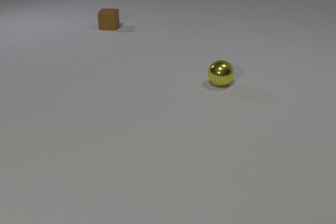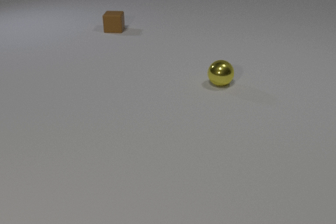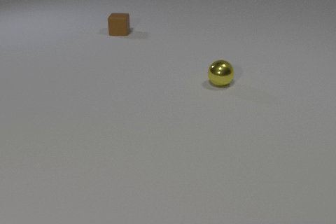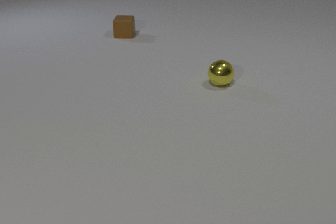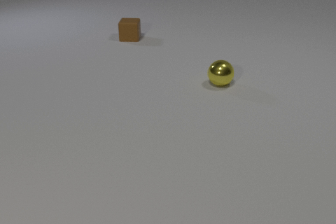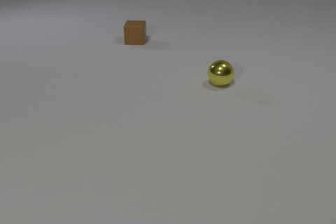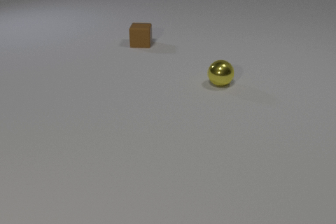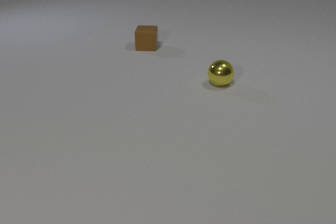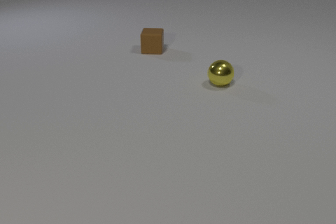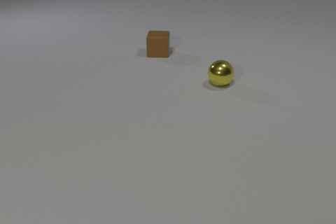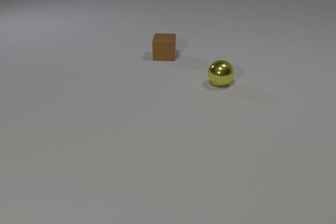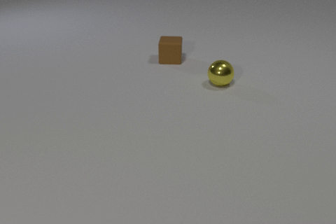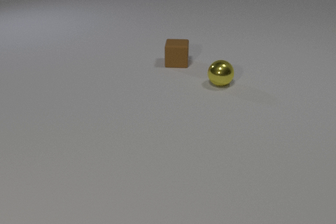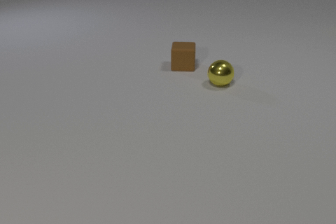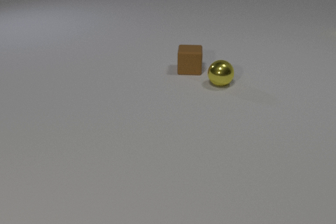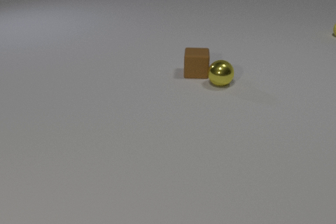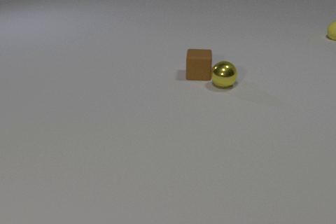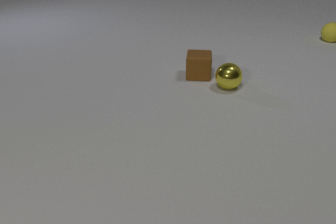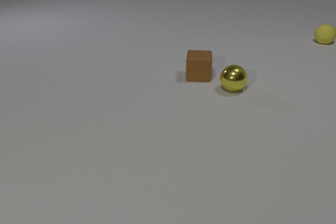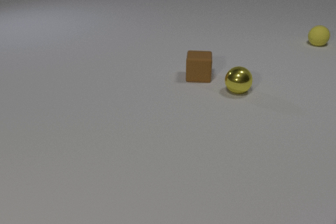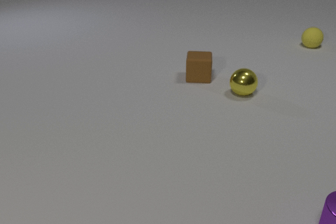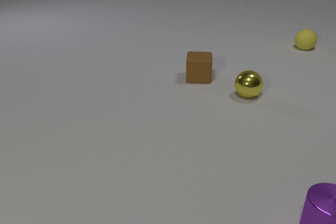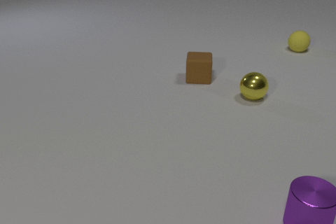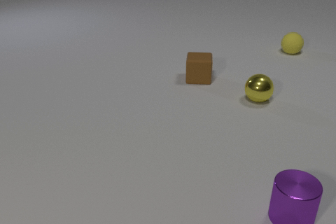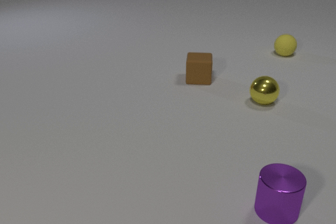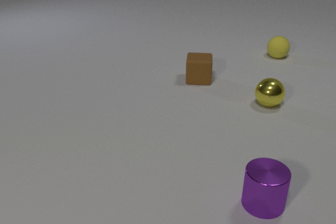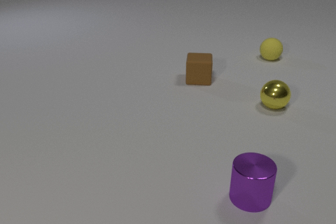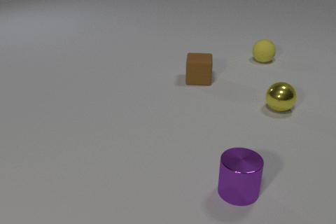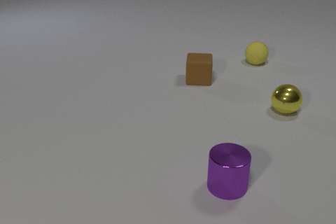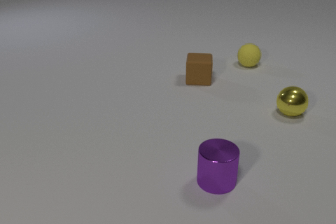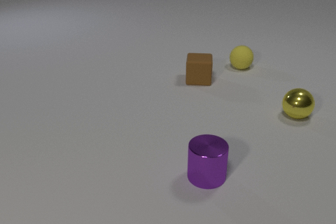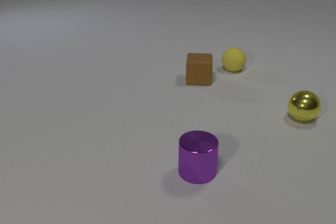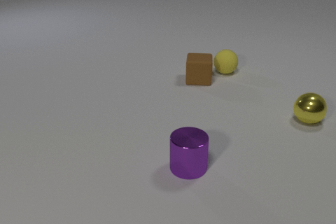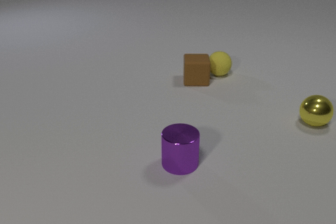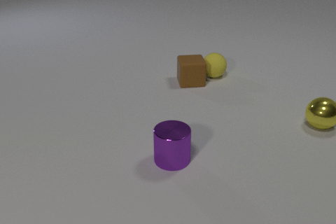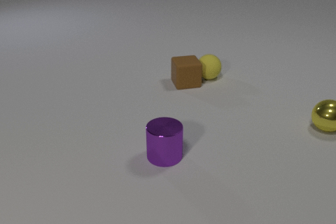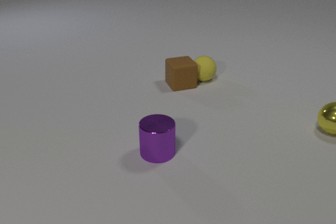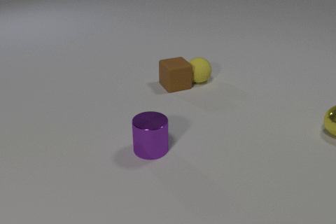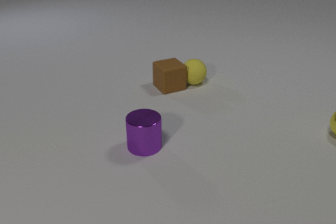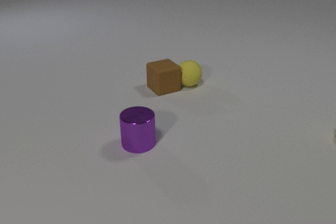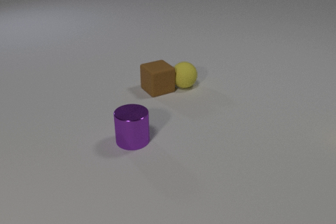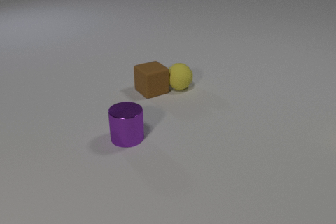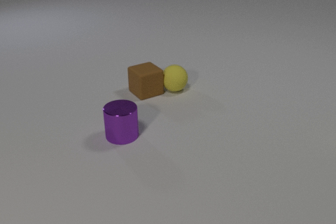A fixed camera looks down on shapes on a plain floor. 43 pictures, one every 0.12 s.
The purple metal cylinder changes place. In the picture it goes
to the left.
The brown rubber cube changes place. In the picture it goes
toward the camera.
0.00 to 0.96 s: The brown rubber cube slides toward the camera and to the right.
0.96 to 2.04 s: The brown rubber cube slides toward the camera and to the right. The yellow metal sphere rolls to the right and toward the camera. The yellow rubber sphere comes in at the right edge, rolls toward the camera and to the left. The brown rubber cube and the yellow metal sphere collide.
2.04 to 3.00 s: The brown rubber cube slides toward the camera. The yellow metal sphere rolls to the right and toward the camera. The yellow rubber sphere rolls toward the camera and to the left. The purple metal cylinder comes in at the right edge, slides to the left.
3.00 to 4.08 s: The brown rubber cube slides to the left and toward the camera. The yellow metal sphere rolls to the right and toward the camera. The yellow rubber sphere rolls toward the camera and to the left. The purple metal cylinder slides to the left and away from the camera. The brown rubber cube and the yellow rubber sphere collide.
4.08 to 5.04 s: The brown rubber cube slides to the left and toward the camera, spins counterclockwise seen from above by about 30 degrees, its near face sliding to the right. The yellow metal sphere rolls to the right and toward the camera, leaves at the right edge. The yellow rubber sphere rolls to the left and toward the camera. The purple metal cylinder slides to the left and away from the camera.
What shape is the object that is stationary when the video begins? sphere.
How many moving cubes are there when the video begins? 1.
What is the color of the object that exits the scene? yellow.
